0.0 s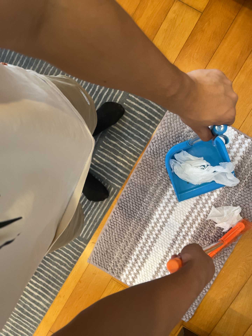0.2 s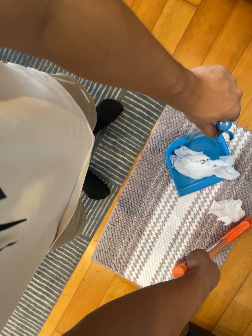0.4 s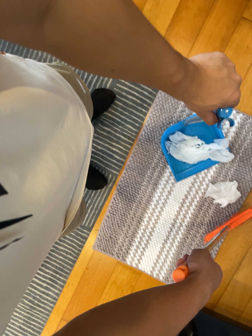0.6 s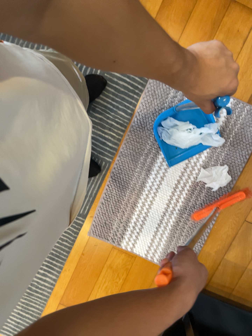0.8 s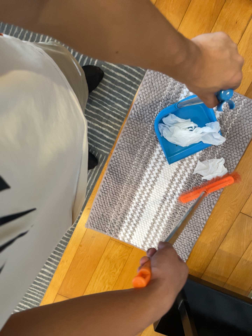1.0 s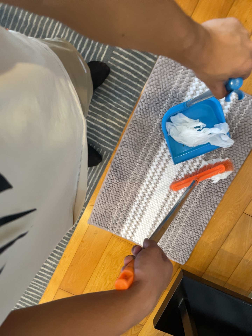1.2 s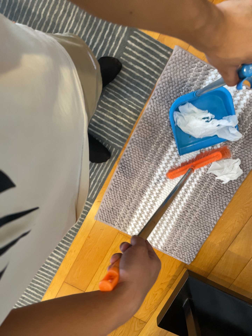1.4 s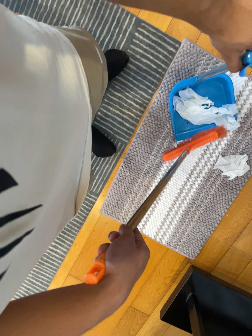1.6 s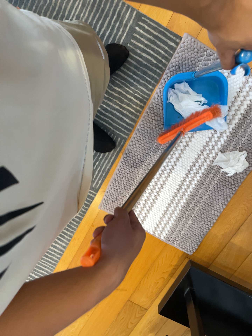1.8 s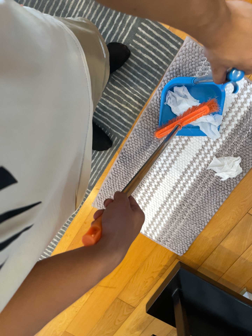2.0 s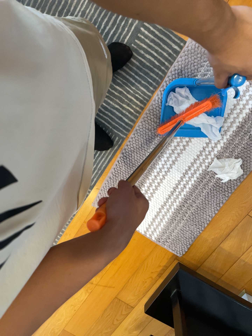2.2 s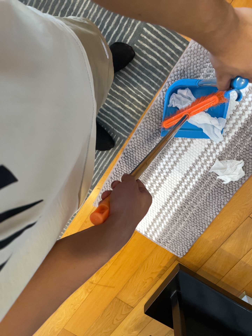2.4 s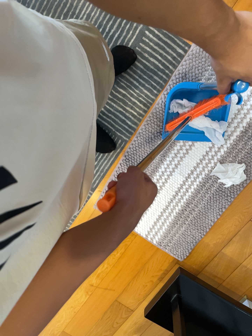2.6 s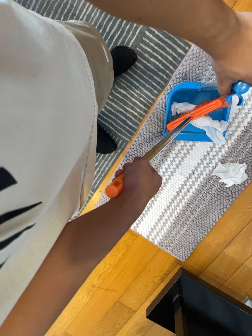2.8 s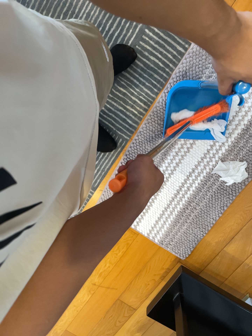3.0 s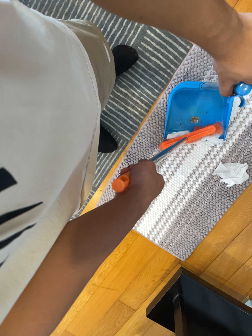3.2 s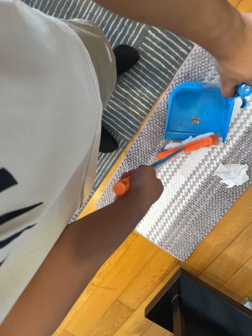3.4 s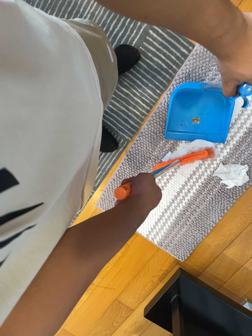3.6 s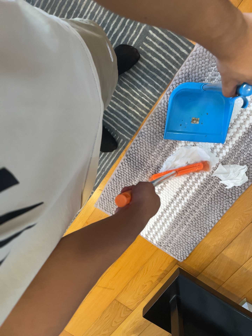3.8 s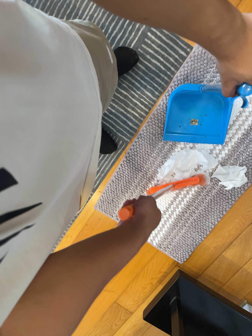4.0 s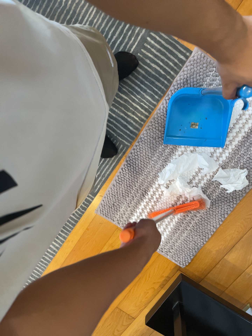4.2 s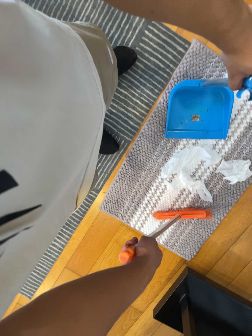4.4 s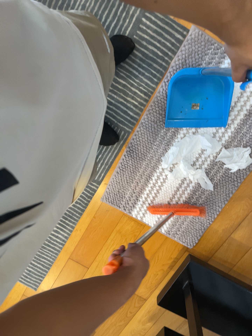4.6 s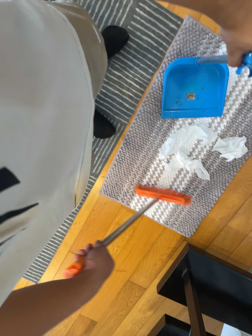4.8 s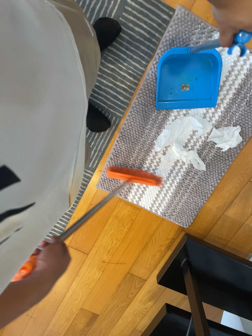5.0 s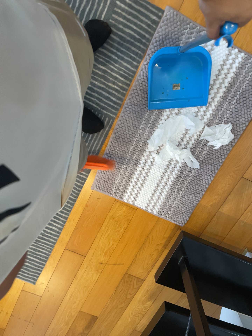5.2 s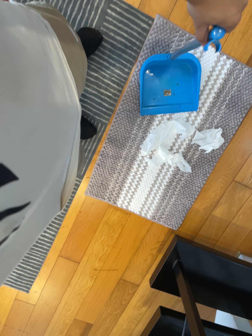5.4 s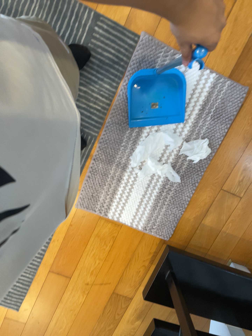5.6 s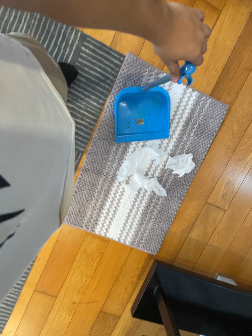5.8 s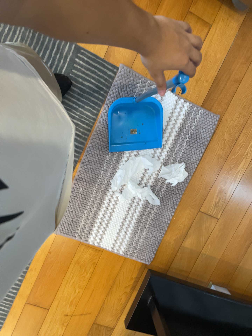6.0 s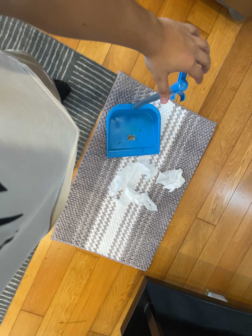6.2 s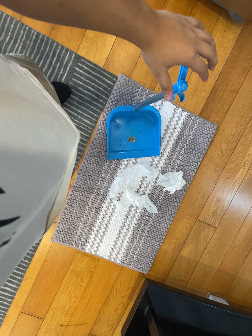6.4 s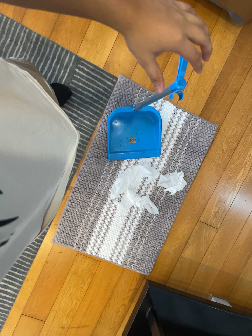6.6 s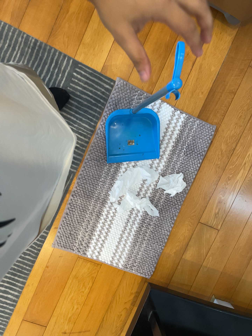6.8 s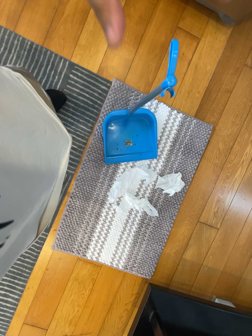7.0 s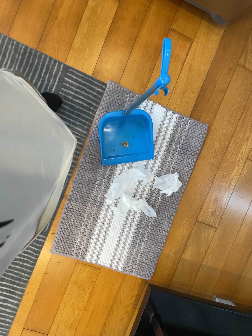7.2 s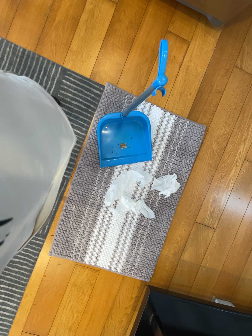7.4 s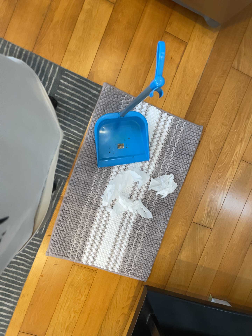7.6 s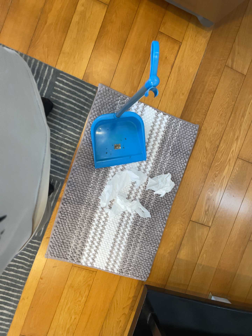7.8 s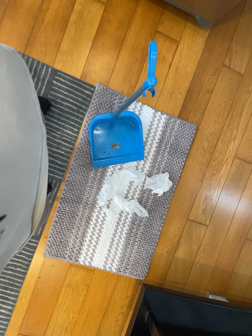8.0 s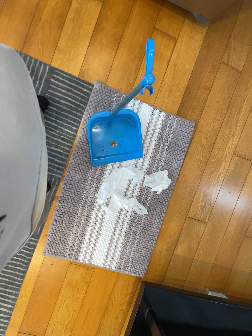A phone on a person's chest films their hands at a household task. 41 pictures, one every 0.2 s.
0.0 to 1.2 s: The camera travels to its left, about 6 cm. Its aim tips toward the bottom of its view by about 10 degrees, and the scene shifts upward.
1.2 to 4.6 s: The camera shifts only a little, or ends up much as it began.
4.6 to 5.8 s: The camera pans to its right by about 10 degrees. It travels backward, about 6 cm, so what stands in front gets smaller. Its aim tips toward the top of its view by about 10 degrees, and the scene shifts downward.
5.8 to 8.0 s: The camera shifts only a little, or ends up much as it began.
The film runs backward here.
